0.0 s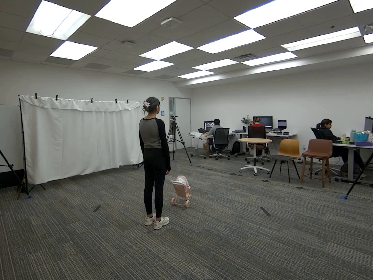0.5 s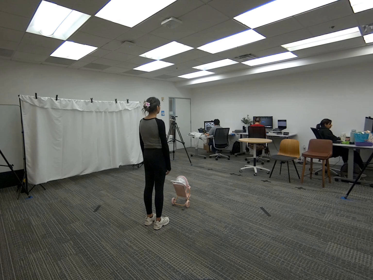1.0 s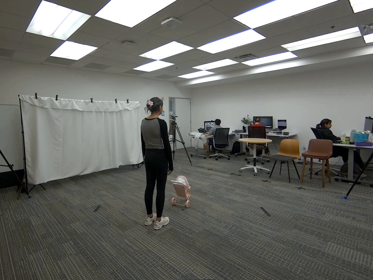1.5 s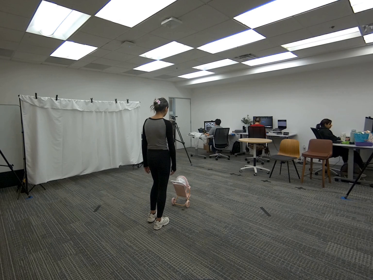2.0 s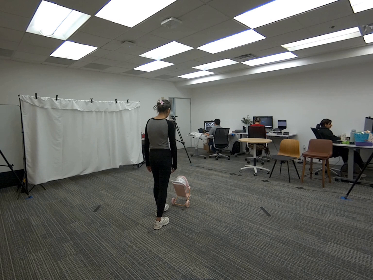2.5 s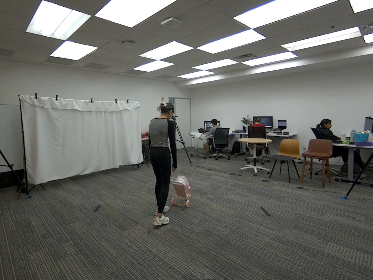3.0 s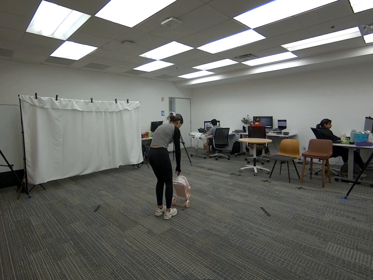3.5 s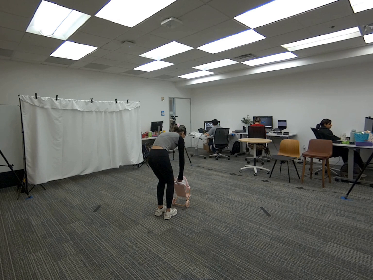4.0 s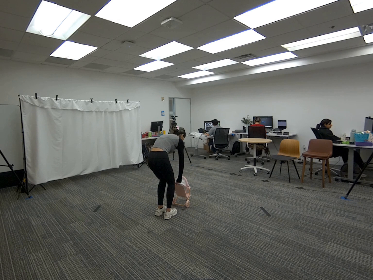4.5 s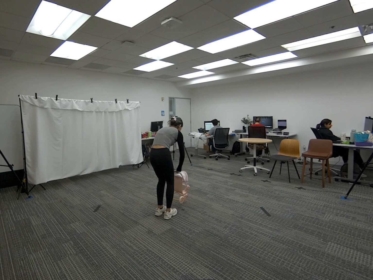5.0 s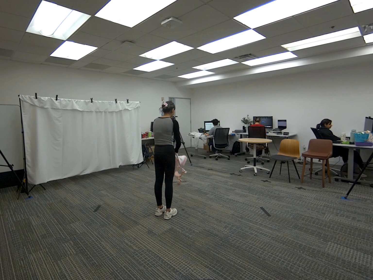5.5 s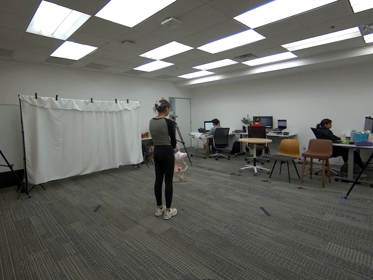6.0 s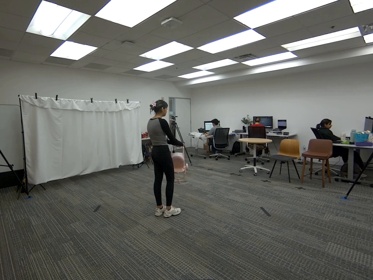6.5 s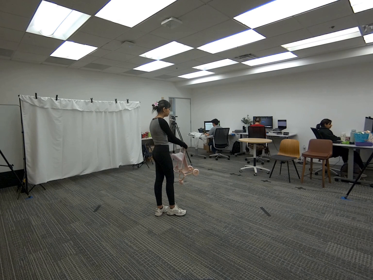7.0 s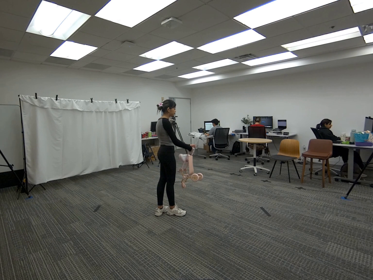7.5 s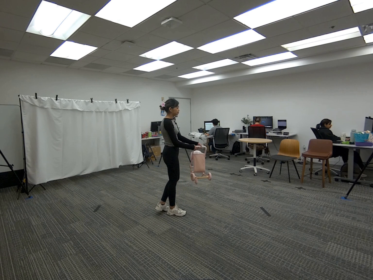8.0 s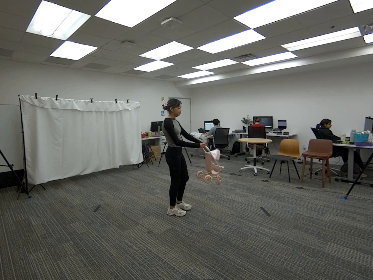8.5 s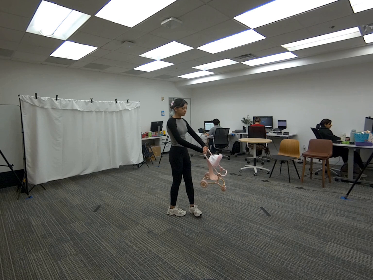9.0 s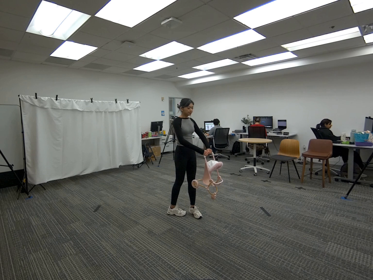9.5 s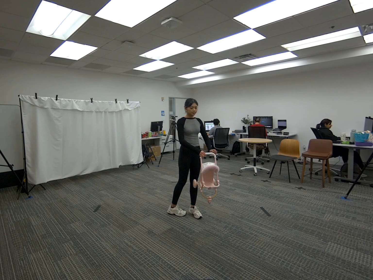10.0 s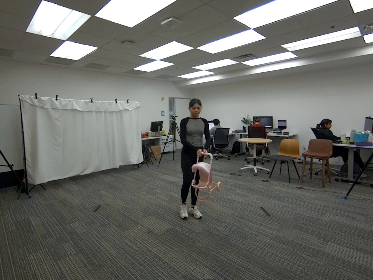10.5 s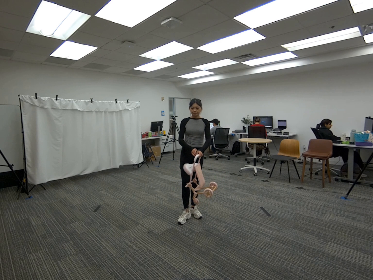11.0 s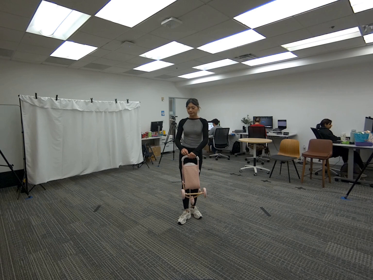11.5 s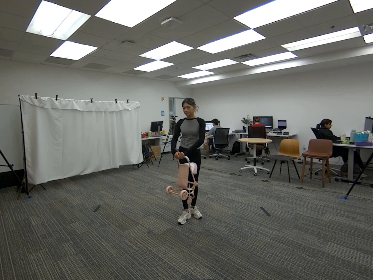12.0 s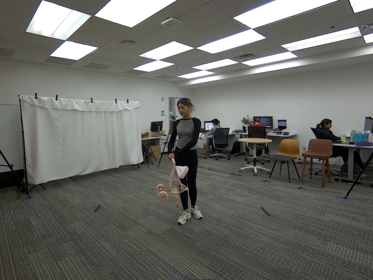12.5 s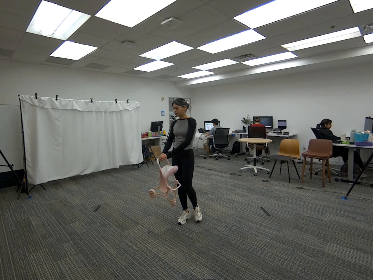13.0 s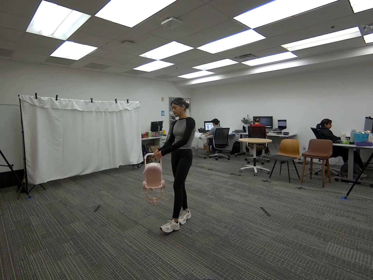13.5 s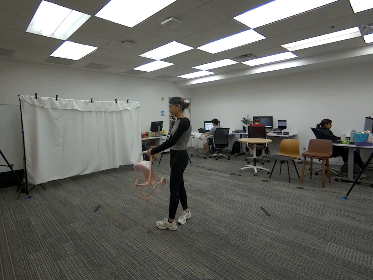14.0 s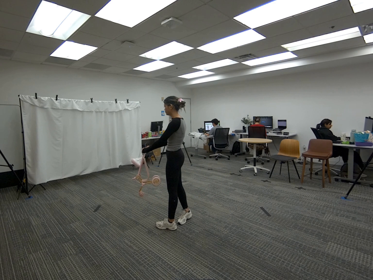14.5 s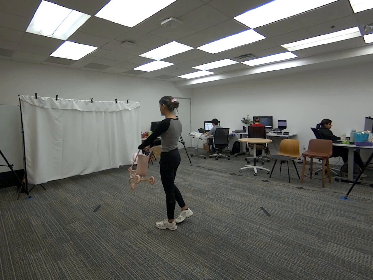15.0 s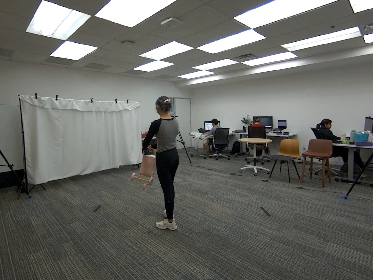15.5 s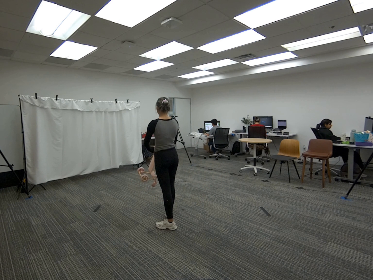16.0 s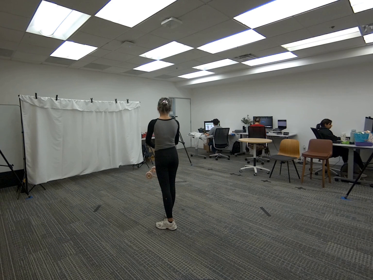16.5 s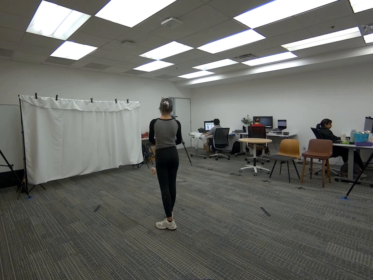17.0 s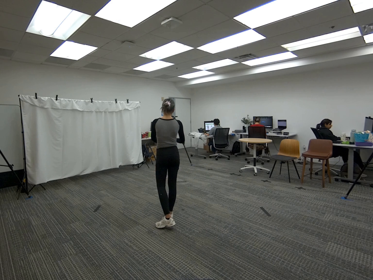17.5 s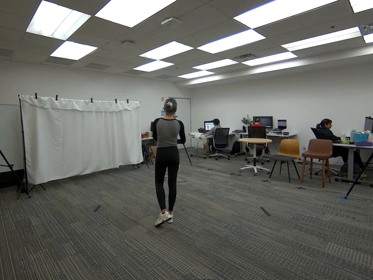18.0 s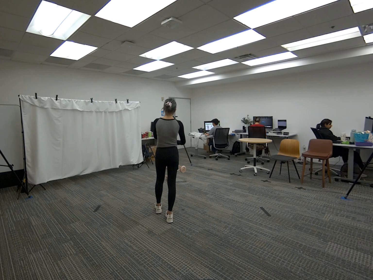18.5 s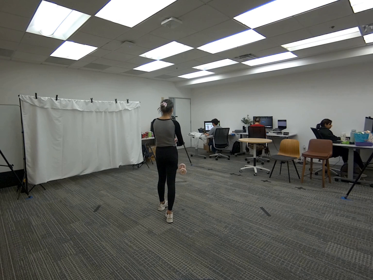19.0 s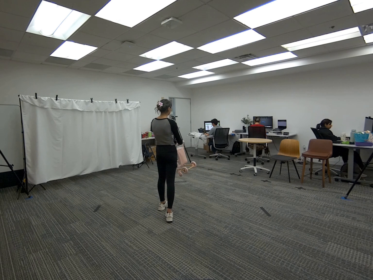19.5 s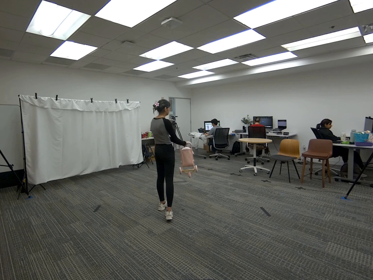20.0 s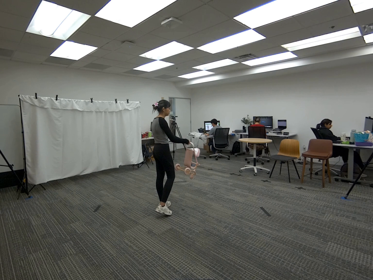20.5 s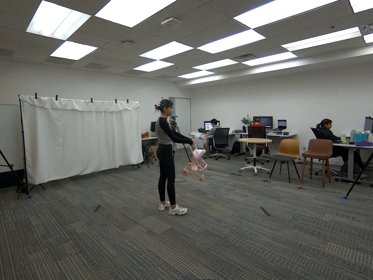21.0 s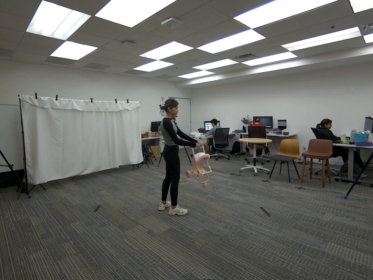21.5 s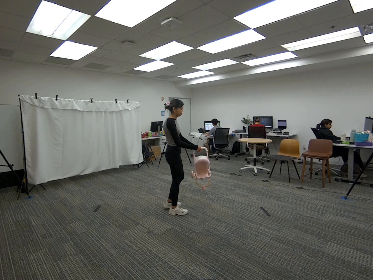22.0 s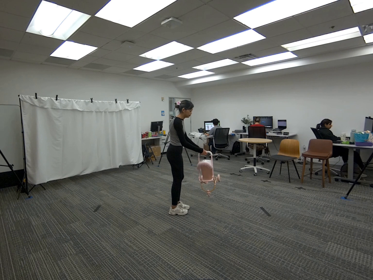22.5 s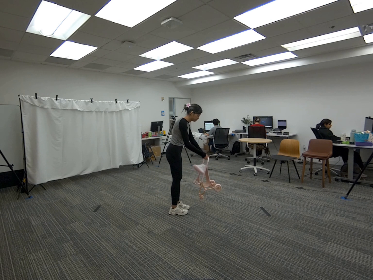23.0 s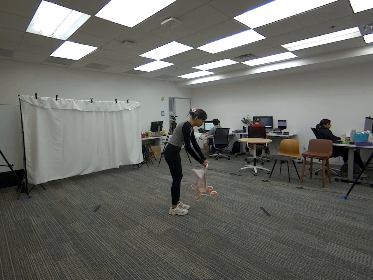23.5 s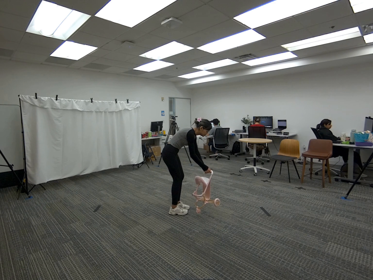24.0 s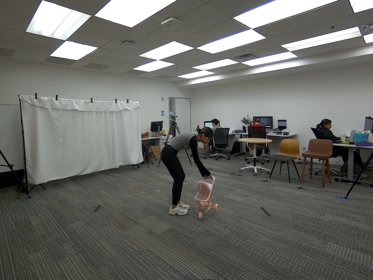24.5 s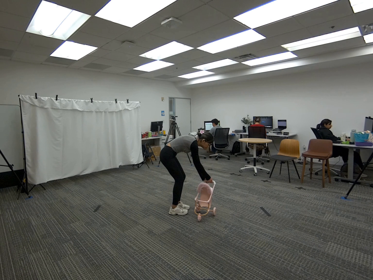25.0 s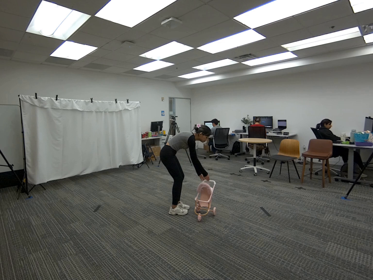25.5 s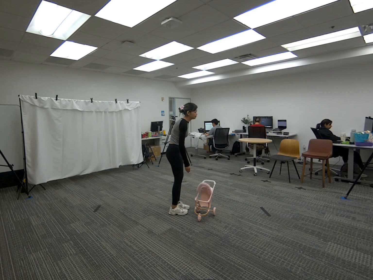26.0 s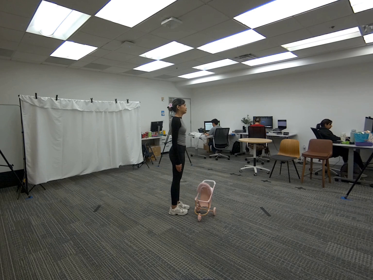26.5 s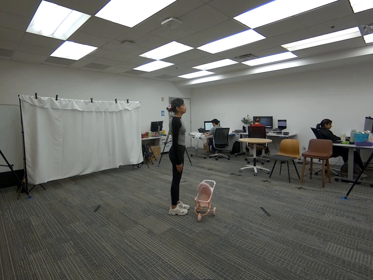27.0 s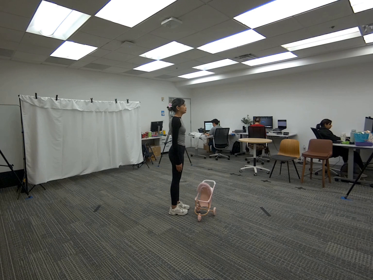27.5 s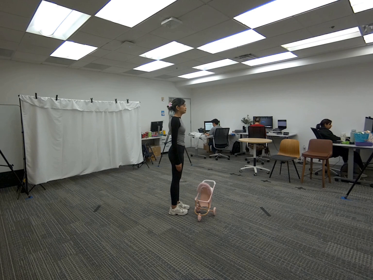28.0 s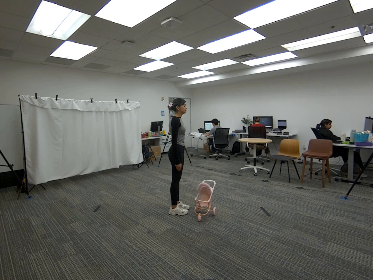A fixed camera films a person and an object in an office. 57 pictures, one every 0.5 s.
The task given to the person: Walk over to the toy stroller on the ground and pick up with both hands. Rotate the stroller in various orientations and visible to all camera angles. Place back down on ground in starting position.
